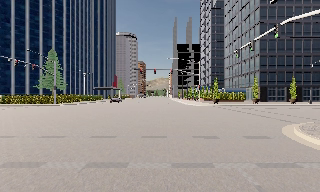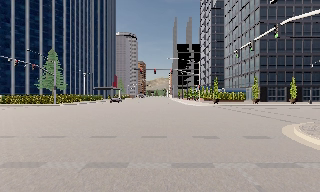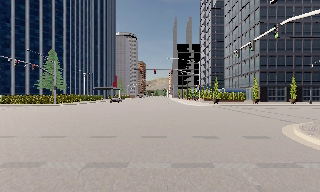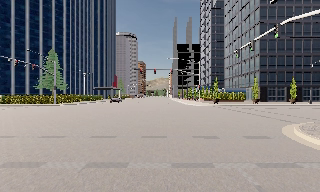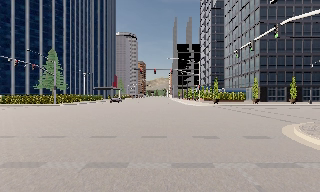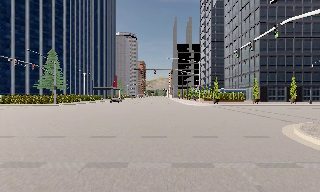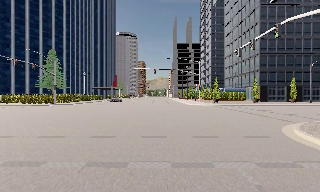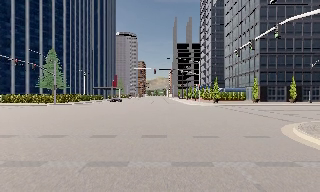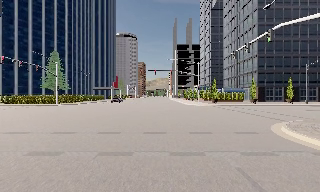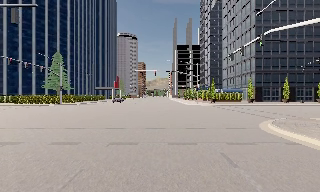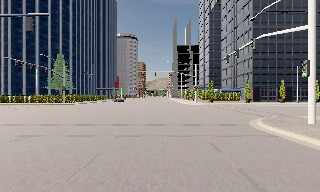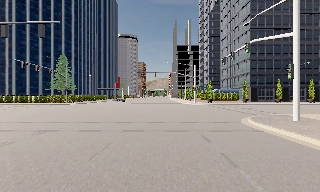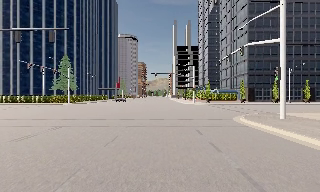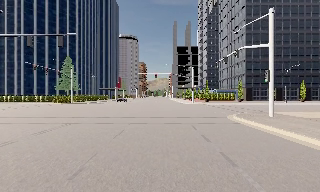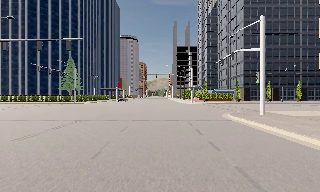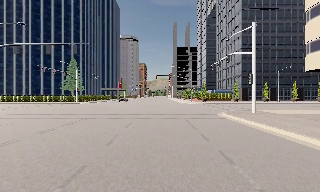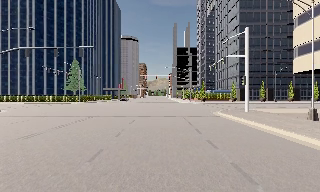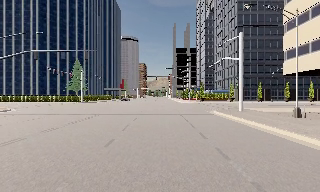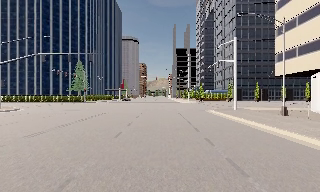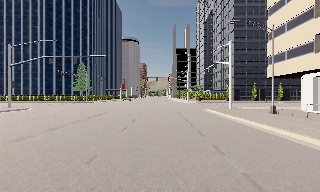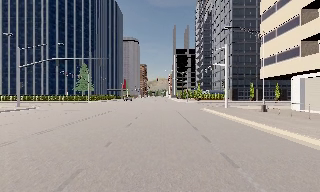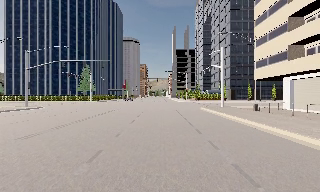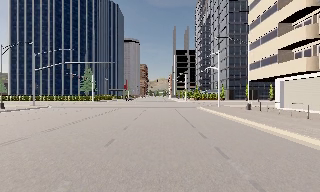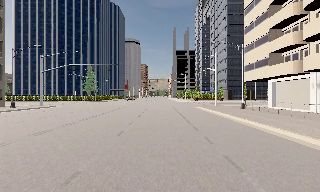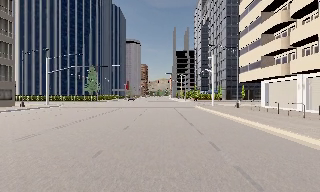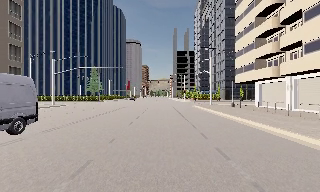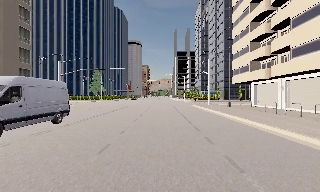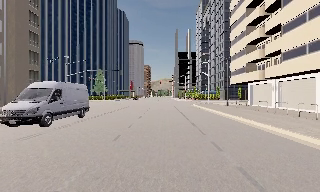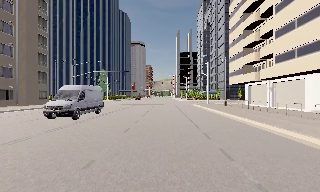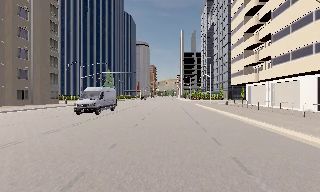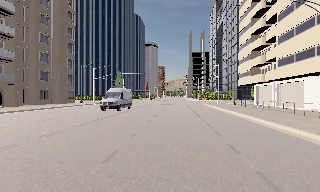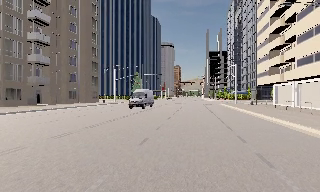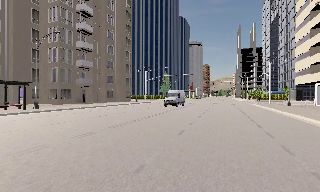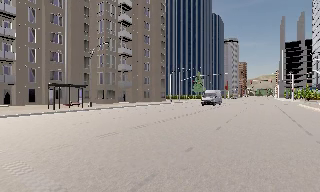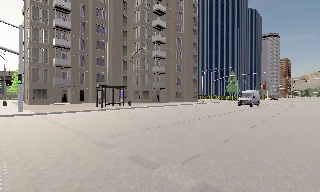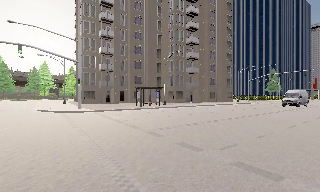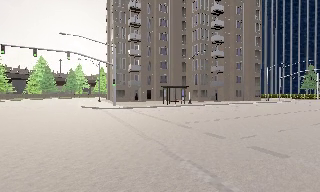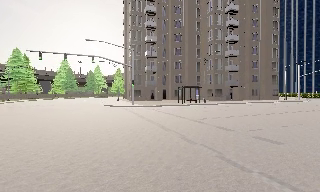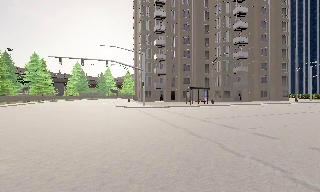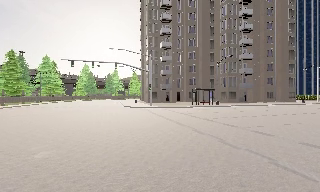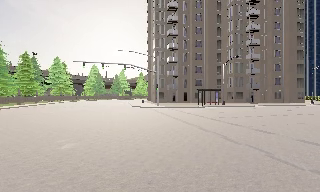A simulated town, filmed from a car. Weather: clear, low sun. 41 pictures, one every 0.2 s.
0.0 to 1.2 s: The camera keeps its place and its aim.
1.2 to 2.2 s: The camera travels backward, about 3.5 m, so what stands in front gets smaller. It gains speed.
2.2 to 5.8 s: The camera travels backward, about 20 m, so what stands in front gets smaller.
5.8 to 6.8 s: The camera pans to its left, which is counterclockwise from overhead, by about 40 degrees. It travels backward, about 7 m.
6.8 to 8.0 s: The camera swings to its left by about 30 degrees, and the scene slides to the right. It travels backward, about 7 m. It loses speed.
The film runs backward here.
